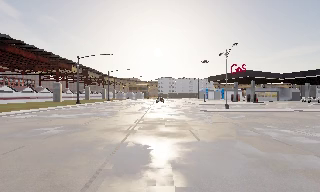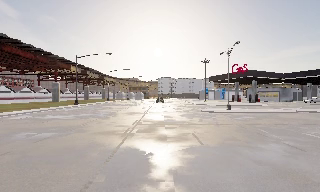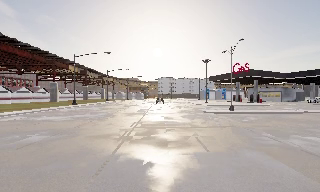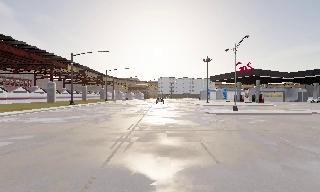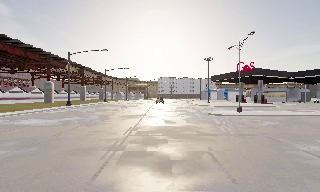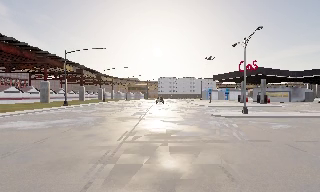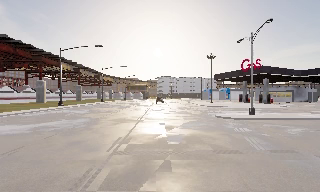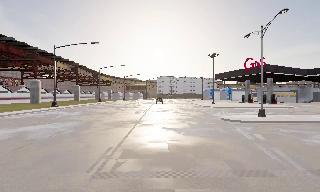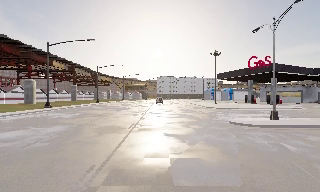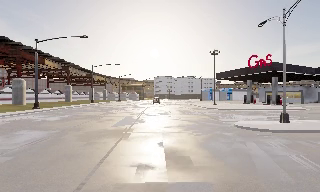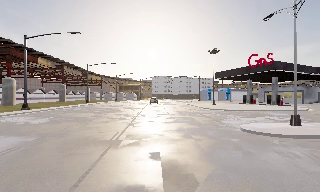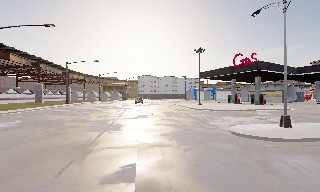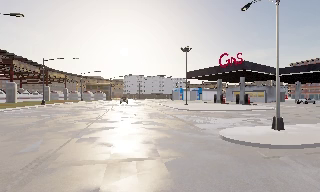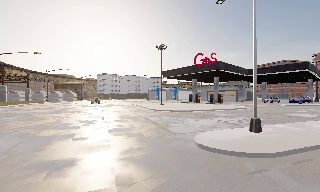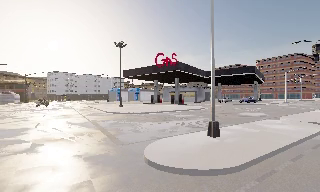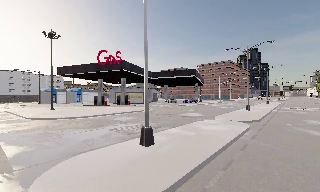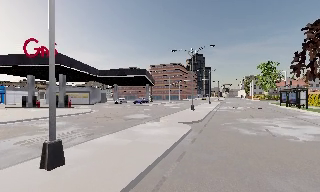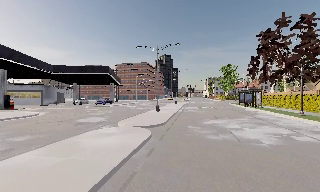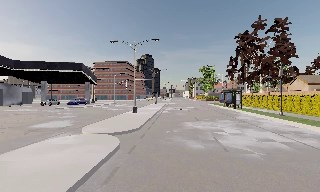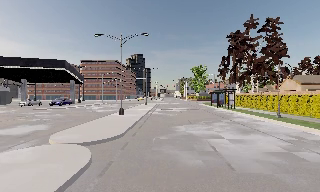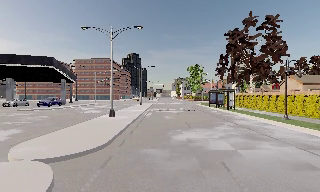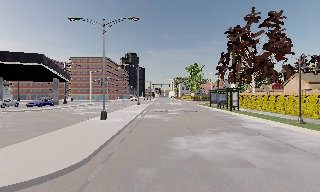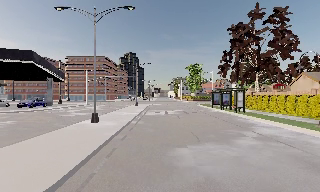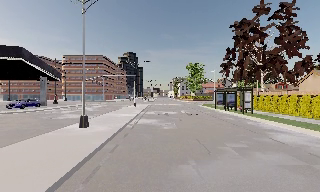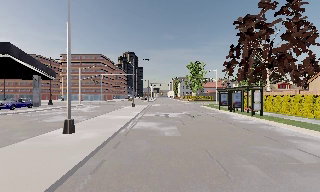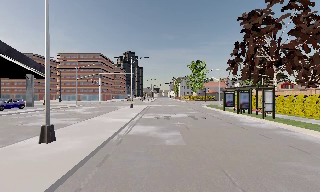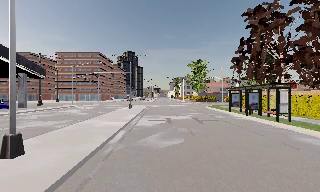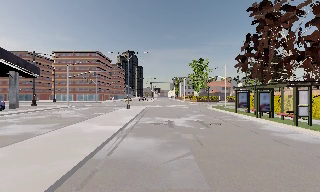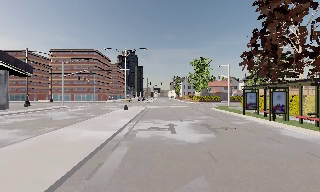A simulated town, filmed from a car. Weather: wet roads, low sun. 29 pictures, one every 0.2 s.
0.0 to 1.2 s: The camera travels forward, about 6 m, so what stands in front looms larger. It gains speed.
1.2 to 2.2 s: The camera travels forward, about 7 m, so what stands in front looms larger.
2.2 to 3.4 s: The camera swings to its right by about 70 degrees, and the scene slides to the left. It travels forward and to its right, about 9 m.
3.4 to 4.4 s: The camera pans to its right, which is clockwise from overhead, by about 10 degrees. It travels forward, about 8 m, so what stands in front looms larger.
4.4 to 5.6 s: The camera travels forward, about 9 m, so what stands in front looms larger.
The film runs forward here.
